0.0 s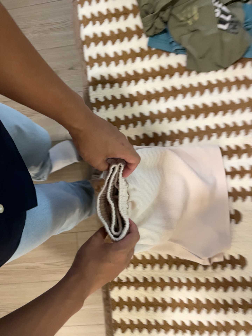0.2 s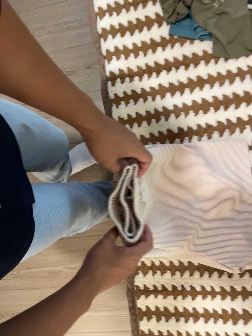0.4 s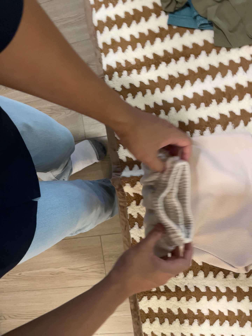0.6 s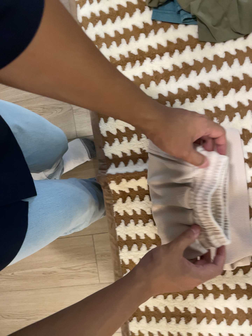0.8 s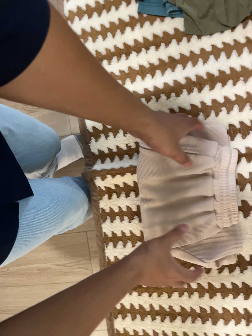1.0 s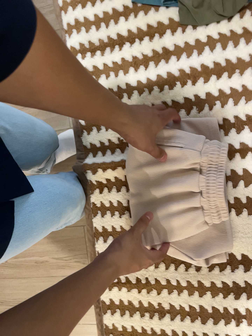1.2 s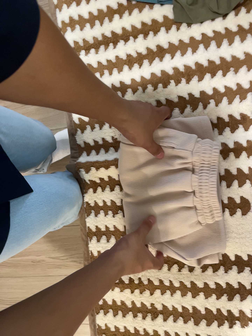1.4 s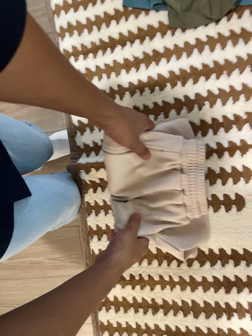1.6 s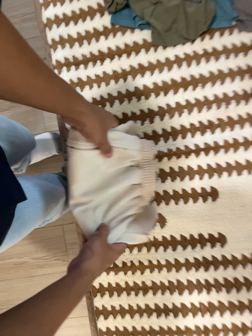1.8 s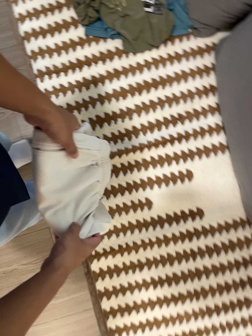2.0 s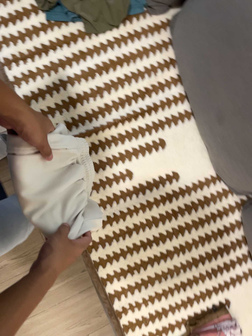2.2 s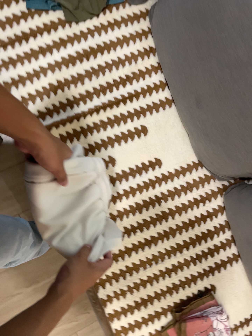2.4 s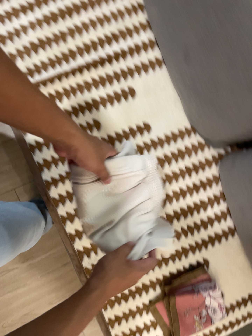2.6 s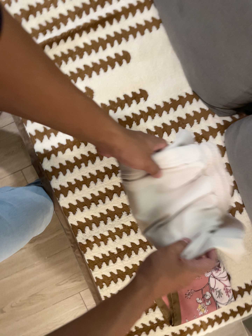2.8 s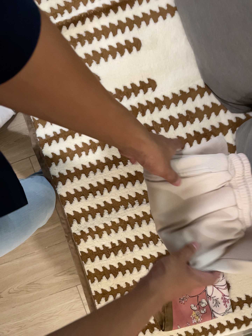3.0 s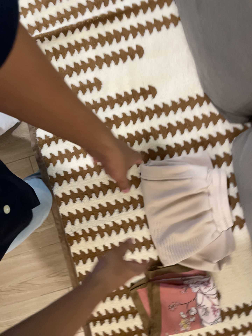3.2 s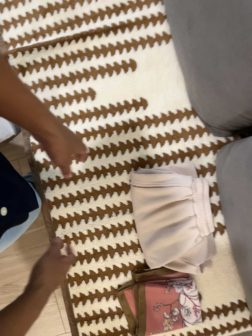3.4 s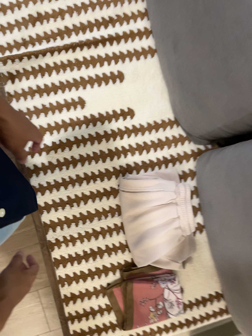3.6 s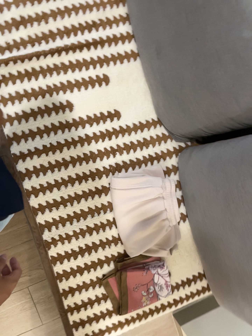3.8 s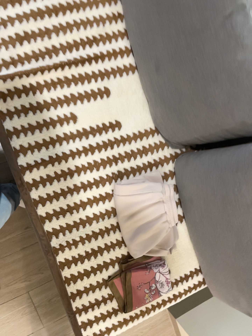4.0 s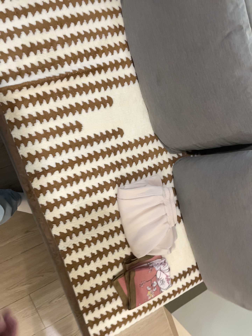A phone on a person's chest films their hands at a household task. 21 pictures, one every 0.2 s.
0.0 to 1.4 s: The camera travels to its right and forward, about 16 cm.
1.4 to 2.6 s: The camera pans to its right by about 15 degrees. It travels toward the bottom of its view, about 36 cm, so close, fixed things drift upward. It rolls about its line of sight by about 15 degrees, and the scene rotates counterclockwise.
2.6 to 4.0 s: The camera pans to its right by about 20 degrees. It travels backward, to its left and toward the top of its view, about 32 cm, so what stands in front gets smaller.
The film runs forward here.
